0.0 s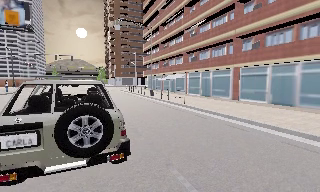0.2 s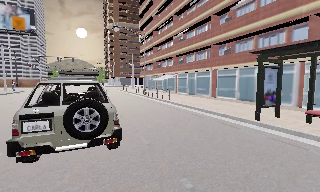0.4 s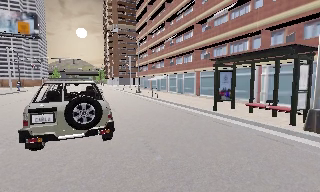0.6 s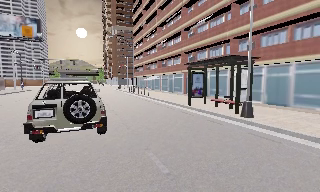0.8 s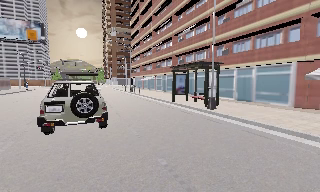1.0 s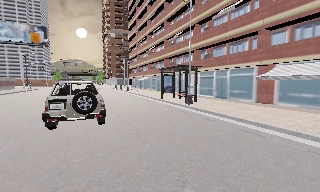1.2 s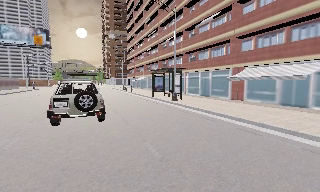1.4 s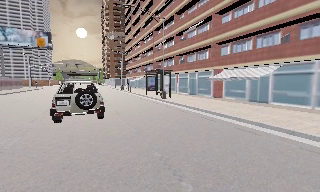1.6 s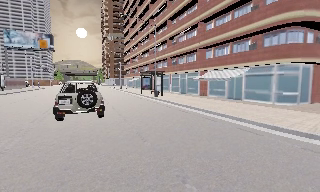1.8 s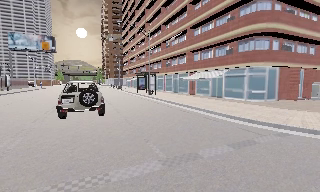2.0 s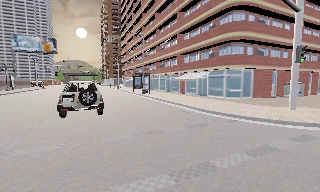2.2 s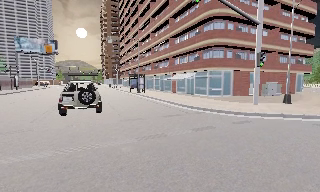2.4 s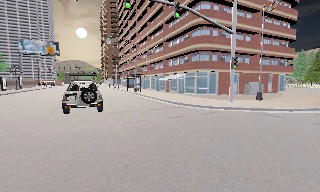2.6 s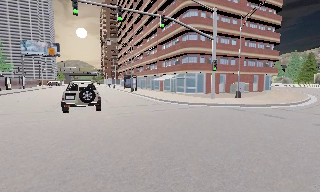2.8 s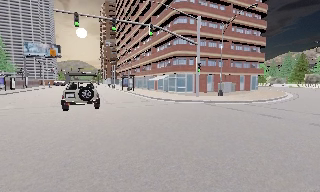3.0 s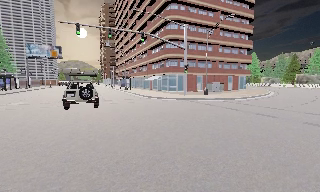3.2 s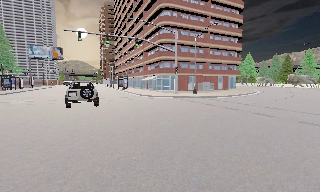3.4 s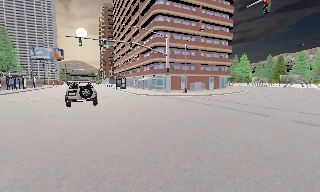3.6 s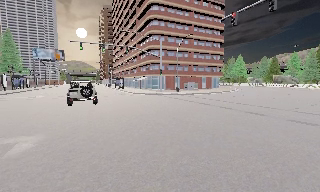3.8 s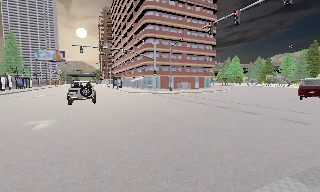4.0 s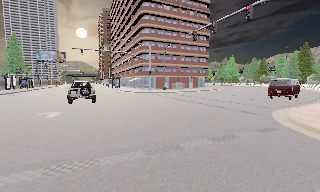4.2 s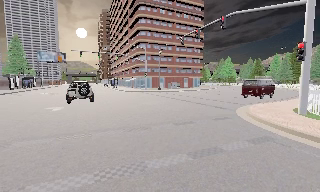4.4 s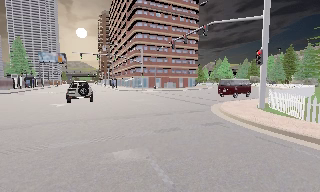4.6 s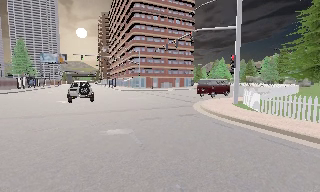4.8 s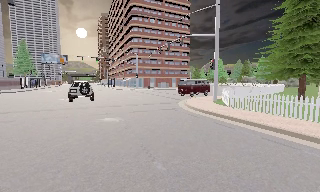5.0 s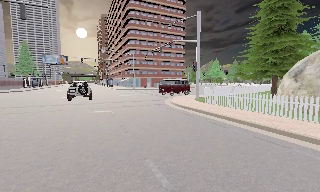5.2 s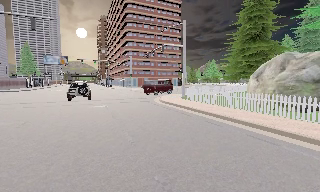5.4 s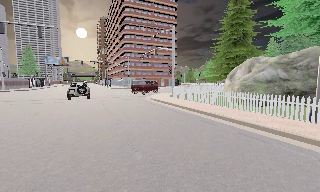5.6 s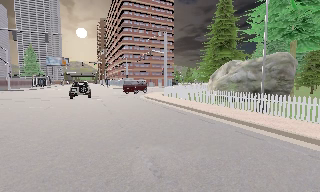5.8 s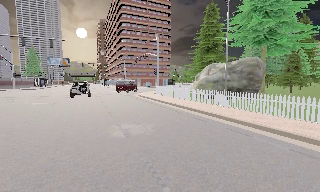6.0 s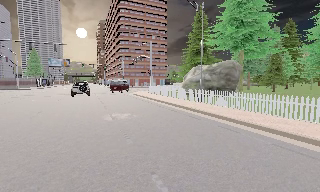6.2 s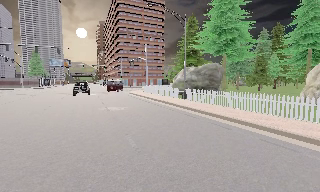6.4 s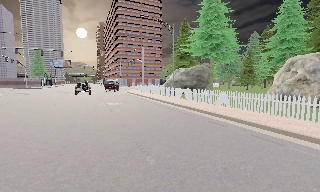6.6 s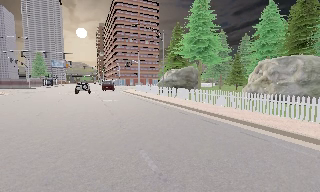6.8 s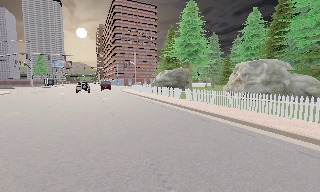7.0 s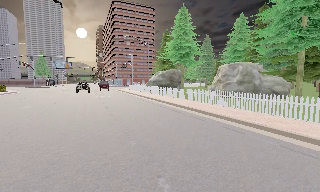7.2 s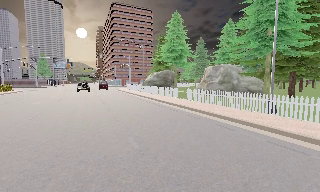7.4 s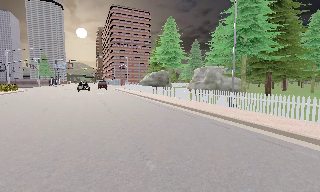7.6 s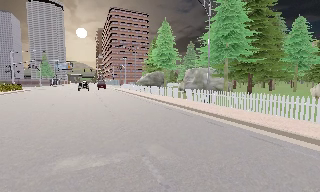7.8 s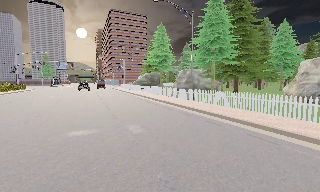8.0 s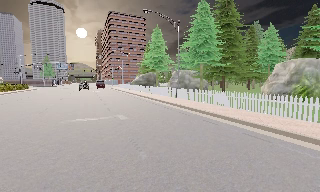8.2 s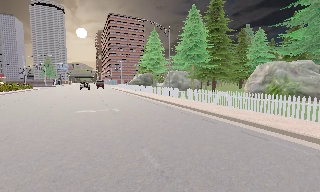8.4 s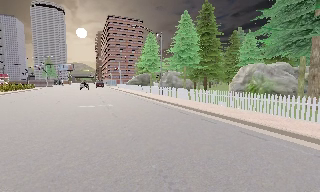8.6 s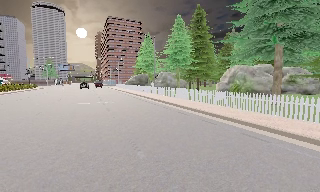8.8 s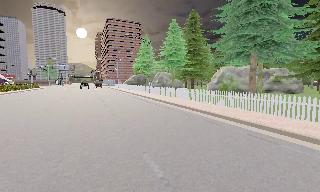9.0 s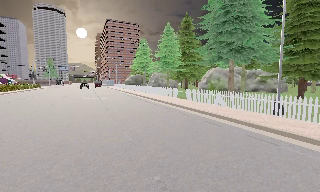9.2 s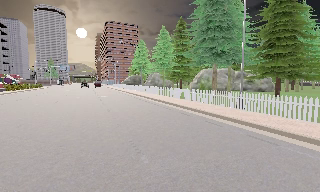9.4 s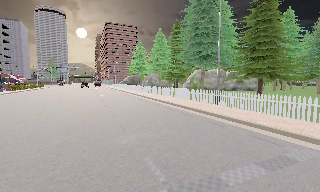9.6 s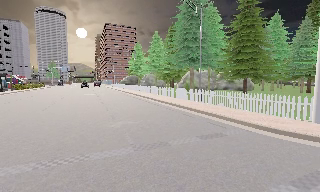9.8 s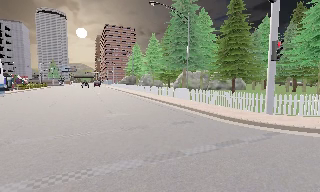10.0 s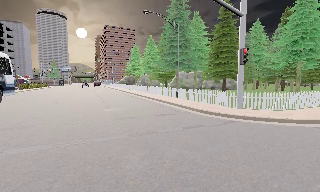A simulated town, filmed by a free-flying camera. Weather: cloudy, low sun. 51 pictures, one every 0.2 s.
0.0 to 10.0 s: The camera travels backward and to its right, about 105 m, so what stands in front gets smaller.
The film runs backward here.
